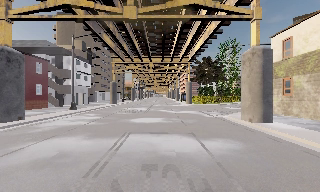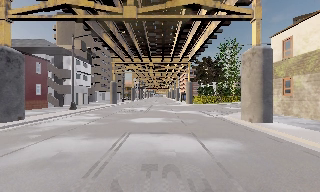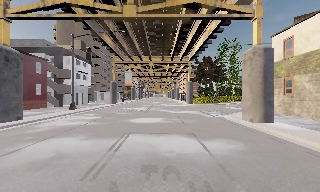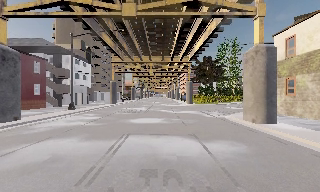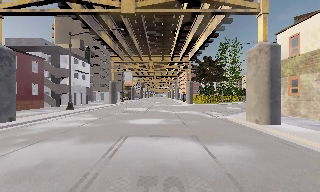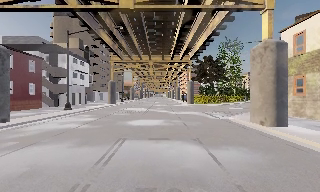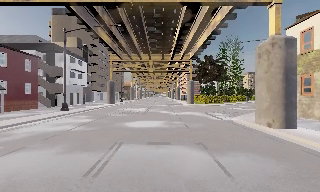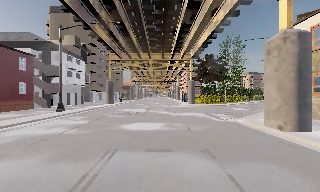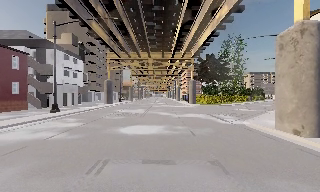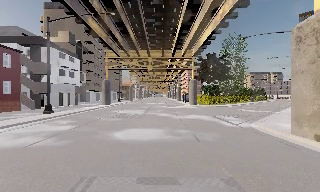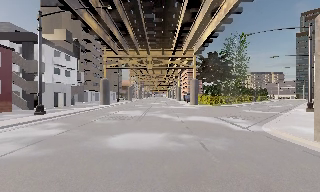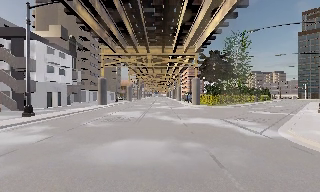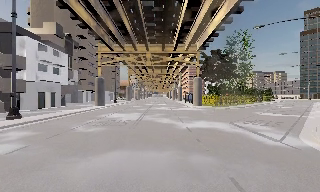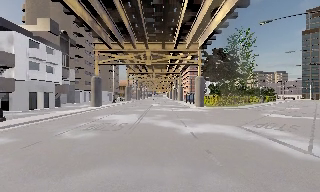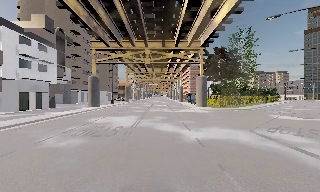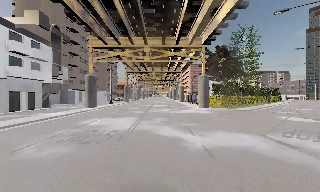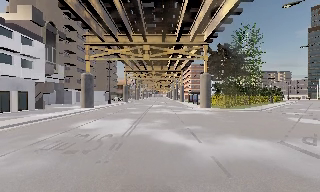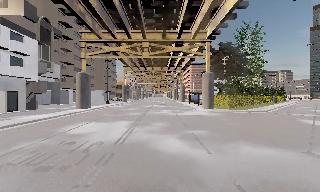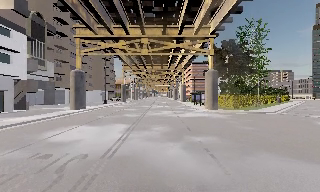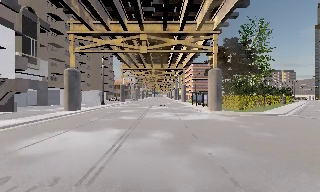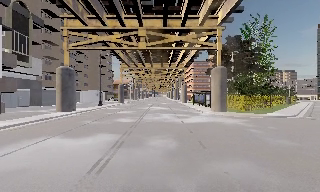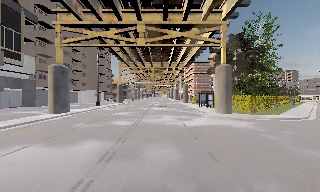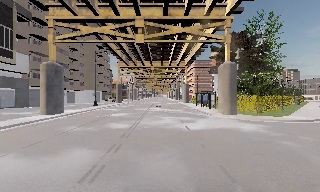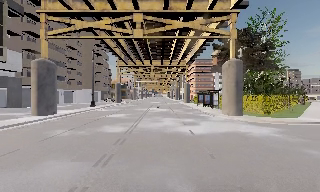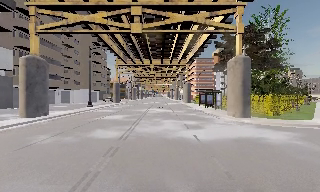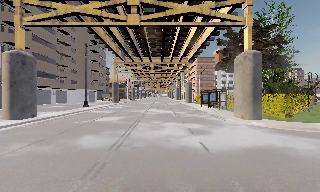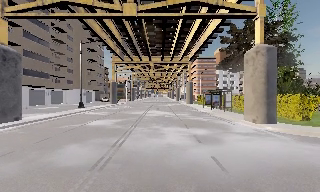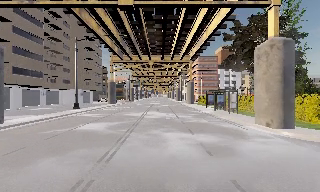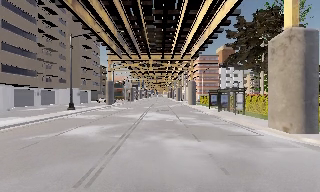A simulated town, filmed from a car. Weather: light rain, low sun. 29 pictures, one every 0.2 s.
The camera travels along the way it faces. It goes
forward.
0.0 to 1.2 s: The camera travels forward, about 2 m, so what stands in front looms larger. It gains speed.
1.2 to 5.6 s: The camera travels forward, about 30 m, so what stands in front looms larger.
The film runs forward here.
